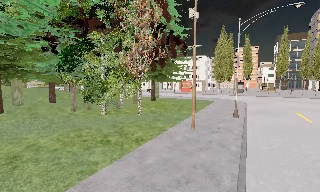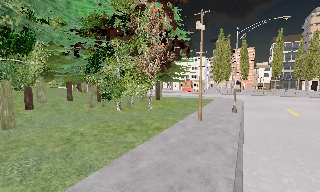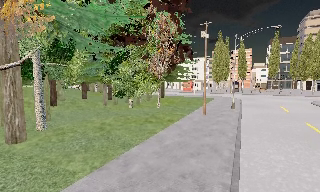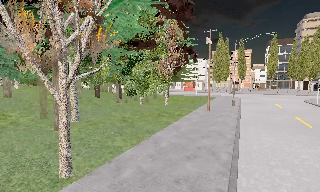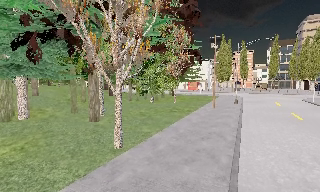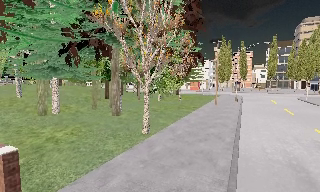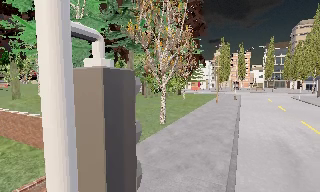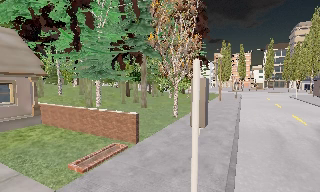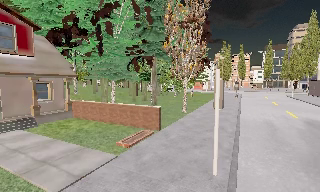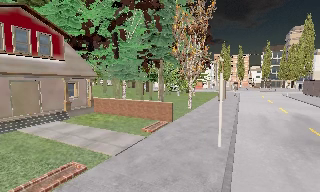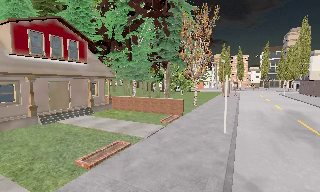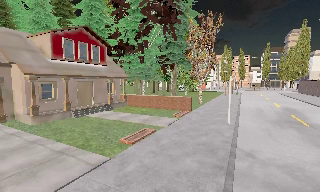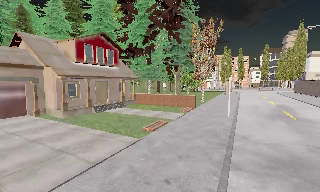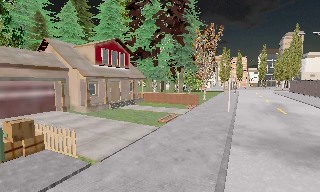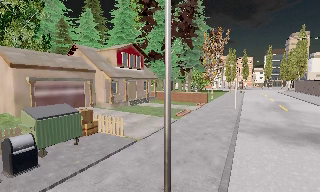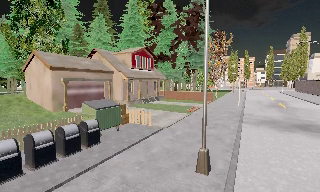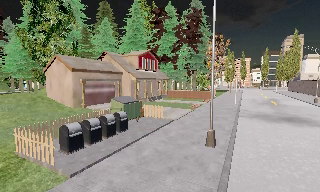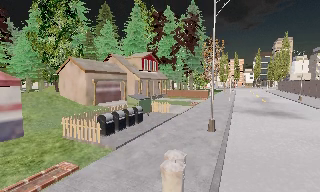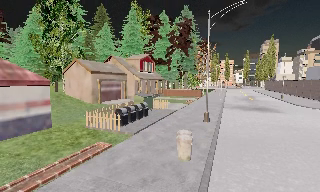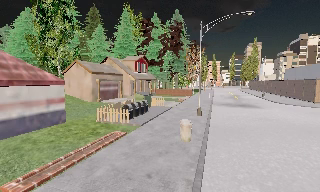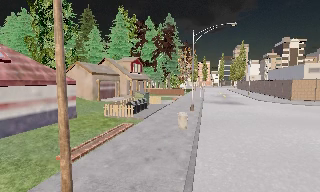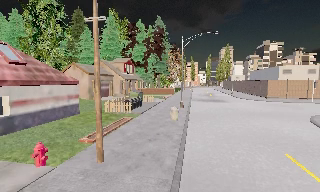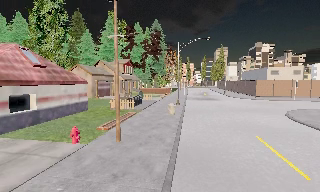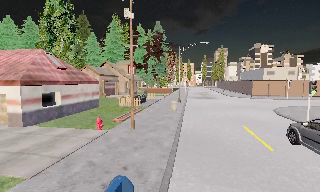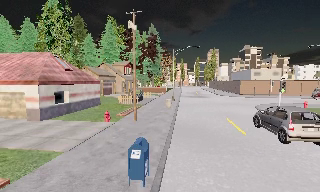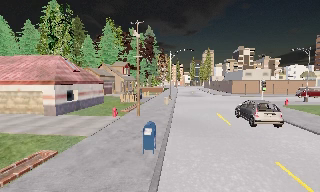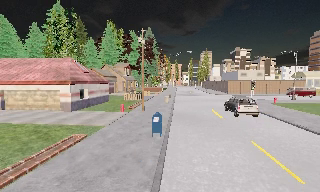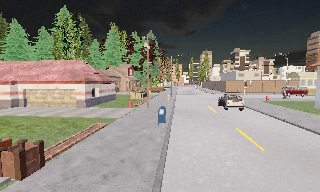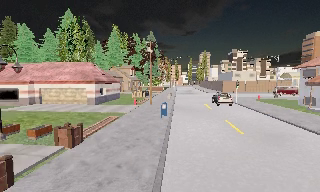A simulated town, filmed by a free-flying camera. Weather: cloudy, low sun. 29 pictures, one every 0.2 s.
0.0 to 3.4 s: The camera travels backward and to its left, about 40 m, so what stands in front gets smaller.
3.4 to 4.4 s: The camera pans to its right, which is clockwise from overhead, by about 15 degrees. It travels backward, about 10 m, so what stands in front gets smaller.
4.4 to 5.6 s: The camera travels backward, about 12 m, so what stands in front gets smaller.
The film runs forward here.
